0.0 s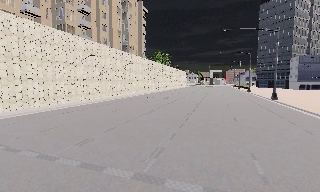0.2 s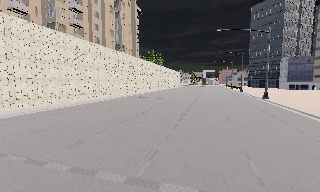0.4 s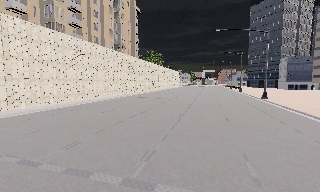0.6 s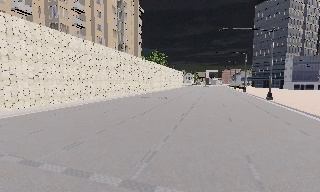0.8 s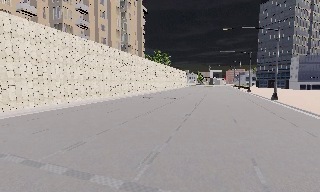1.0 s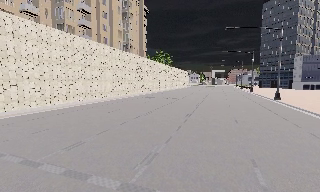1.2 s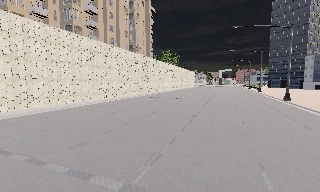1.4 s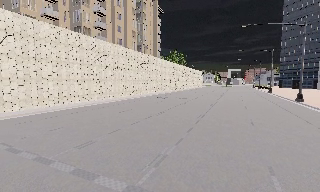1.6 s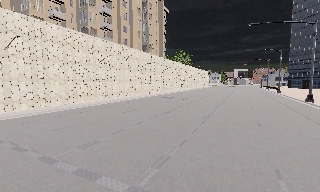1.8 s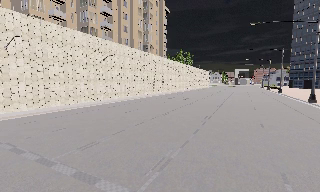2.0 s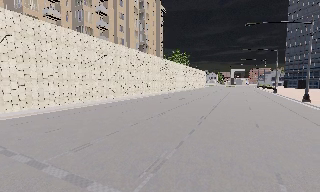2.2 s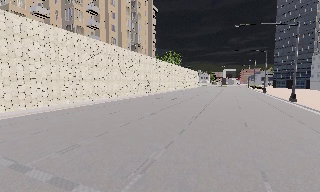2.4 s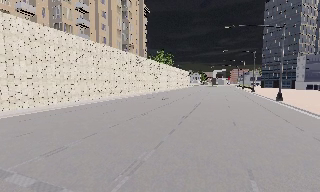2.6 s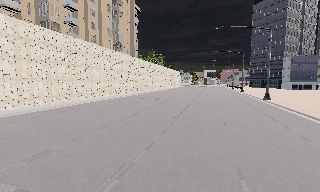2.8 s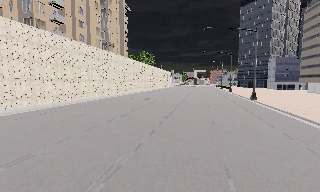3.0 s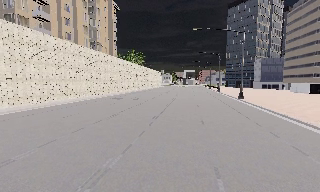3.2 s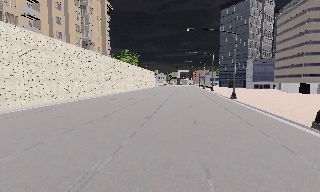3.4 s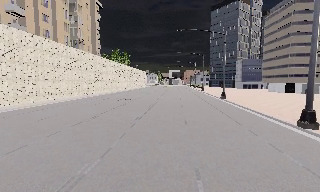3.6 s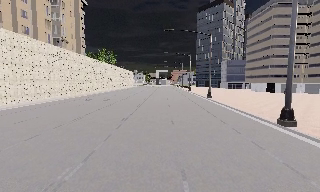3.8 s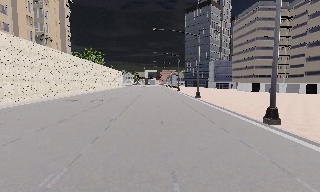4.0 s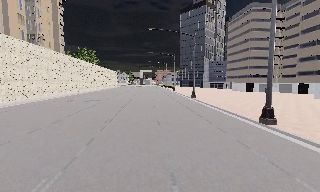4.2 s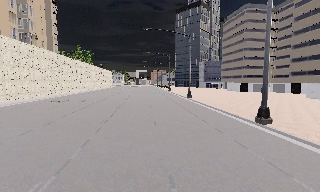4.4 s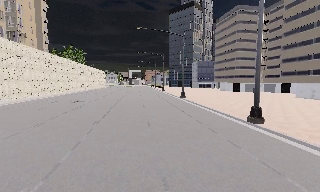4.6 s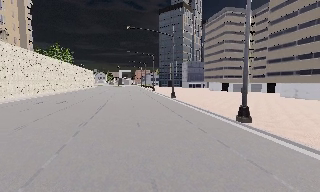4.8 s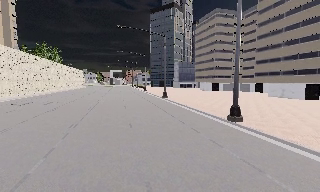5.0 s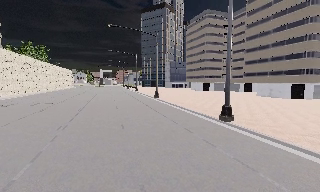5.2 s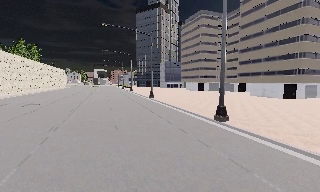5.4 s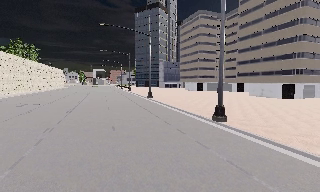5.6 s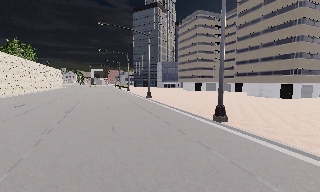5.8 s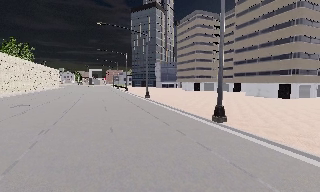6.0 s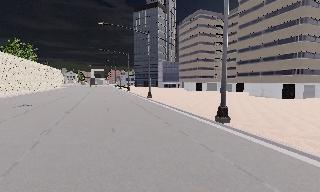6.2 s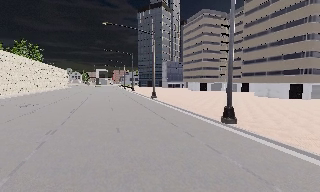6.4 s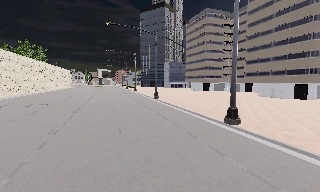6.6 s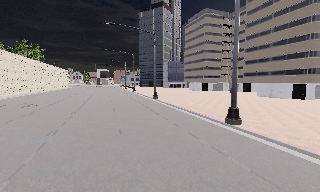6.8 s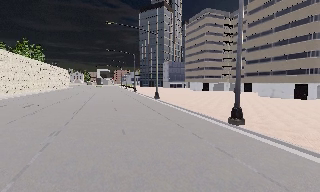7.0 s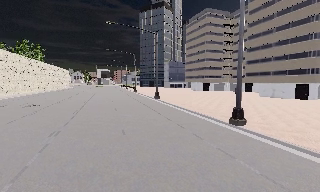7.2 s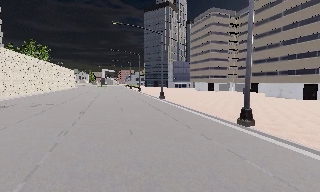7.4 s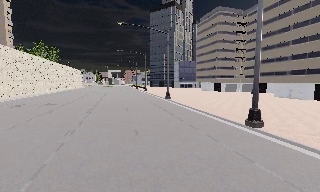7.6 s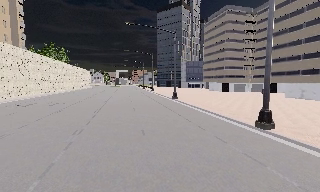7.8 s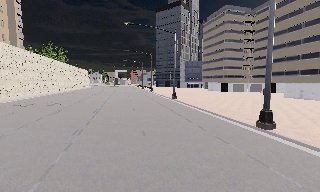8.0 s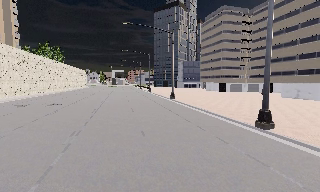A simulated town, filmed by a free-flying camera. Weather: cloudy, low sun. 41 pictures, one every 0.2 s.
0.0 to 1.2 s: The camera travels forward, about 0.5 m, so what stands in front looms larger.
1.2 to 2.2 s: The camera shifts only a little, or ends up much as it began.
2.2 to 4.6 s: The camera pans to its right, which is clockwise from overhead, by about 35 degrees. It travels forward, about 1.5 m.
4.6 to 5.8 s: The camera travels forward, about 0.5 m, so what stands in front looms larger.
5.8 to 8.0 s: The camera travels forward and to its left, about 1 m, so what stands in front looms larger.
The film runs forward here.
